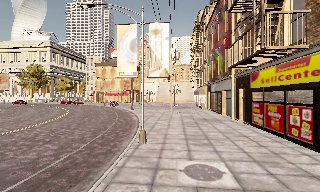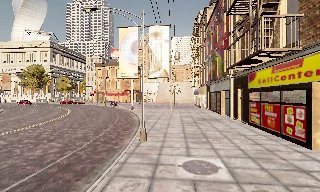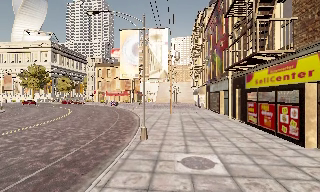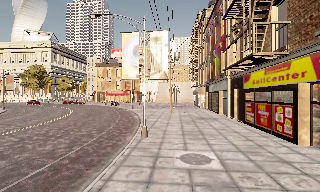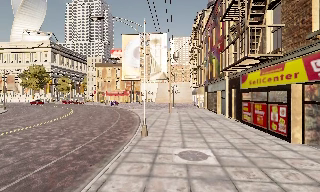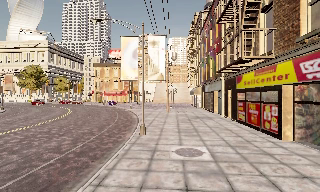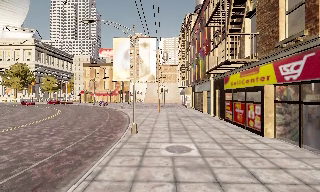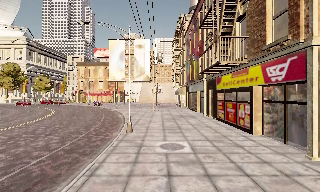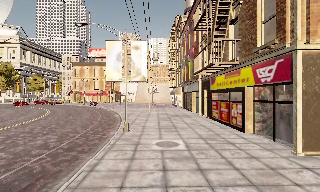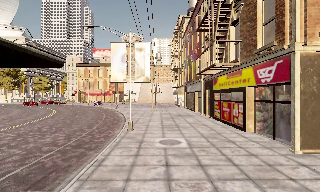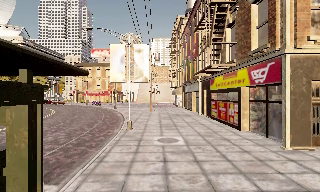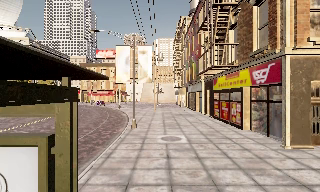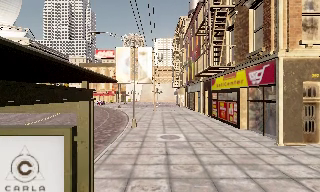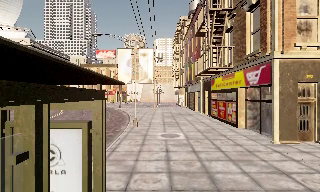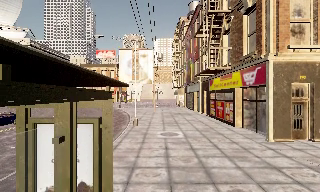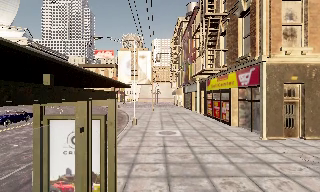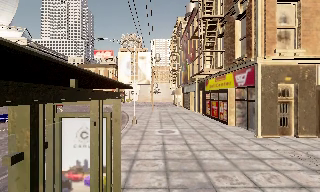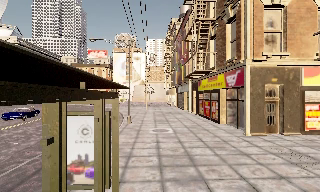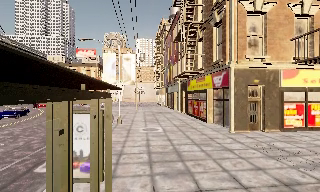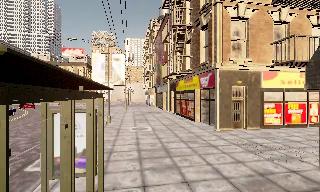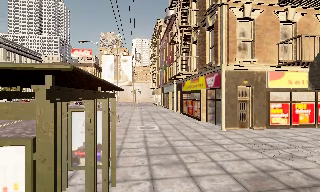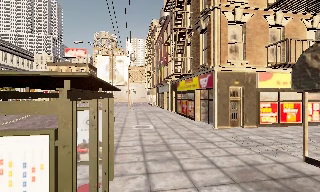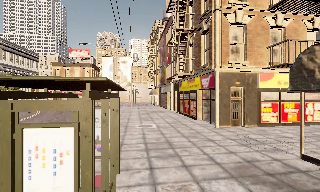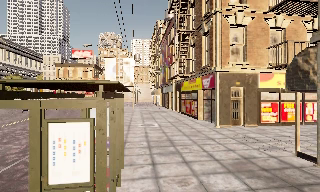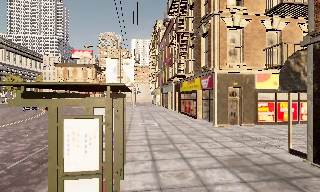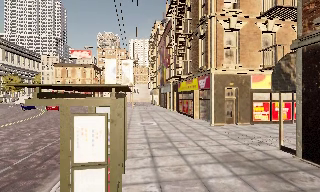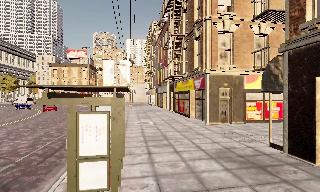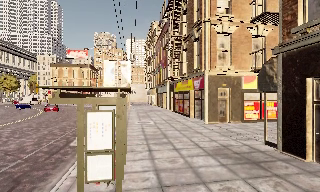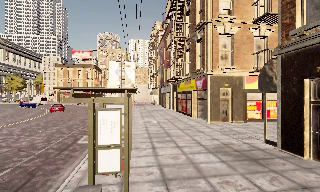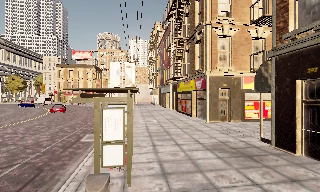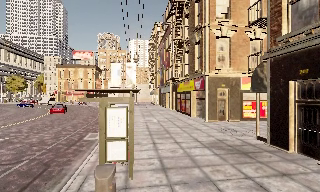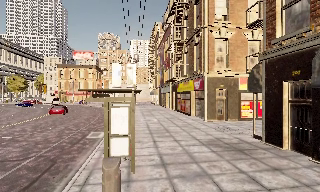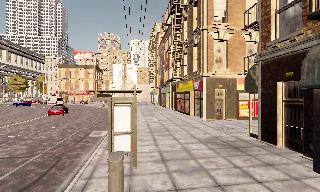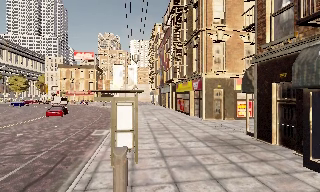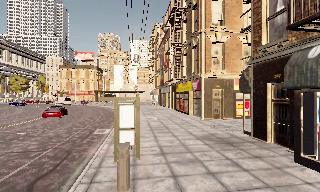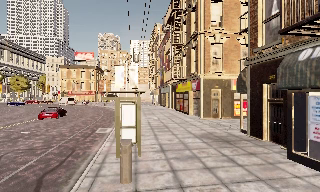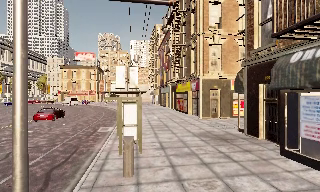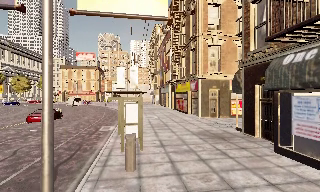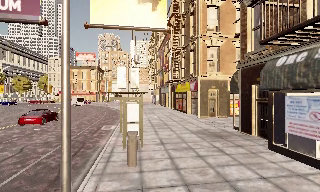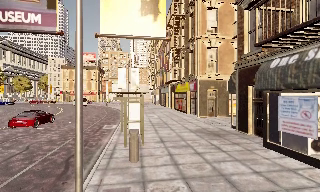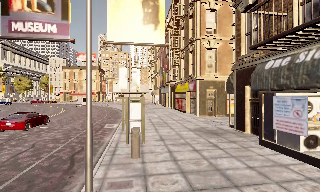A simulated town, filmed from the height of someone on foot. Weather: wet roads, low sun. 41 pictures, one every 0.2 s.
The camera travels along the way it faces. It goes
backward.
0.0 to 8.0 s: The scene slides to the left, as the camera pans about 15 degrees to its right. It travels backward, about 15 m, so what stands in front gets smaller.
The film runs backward here.
